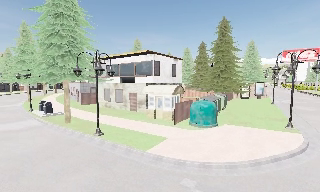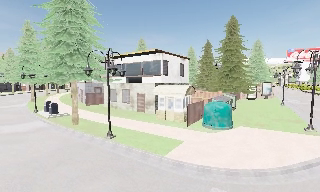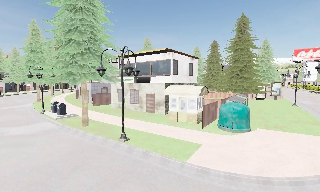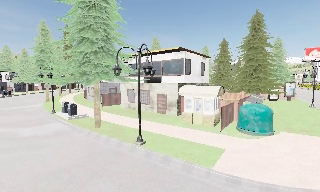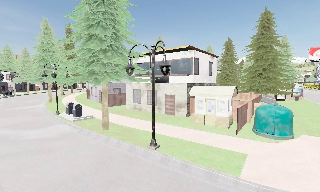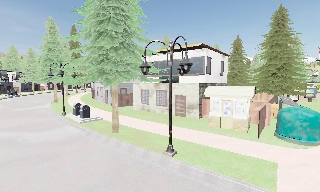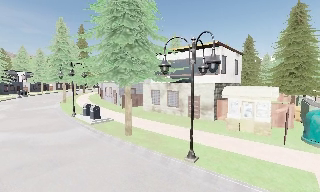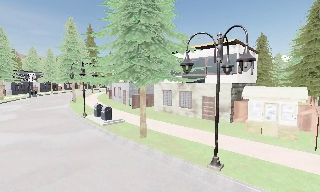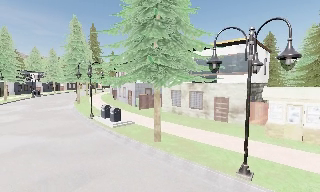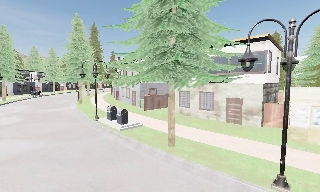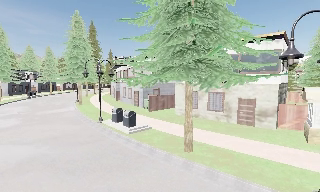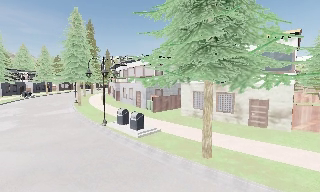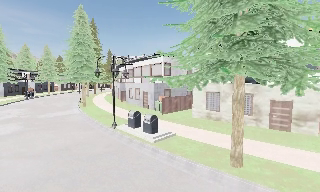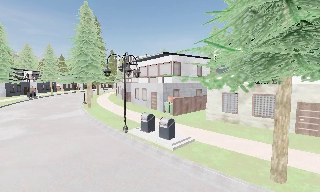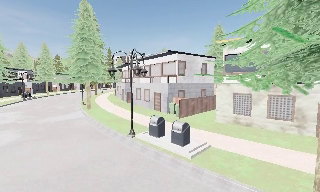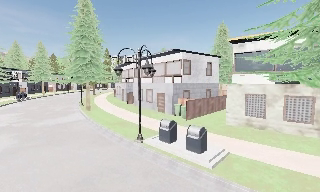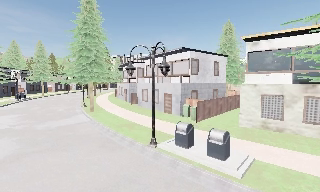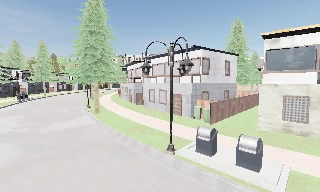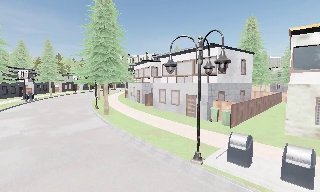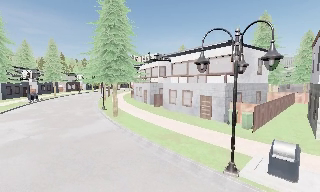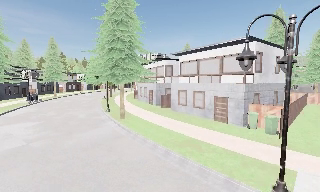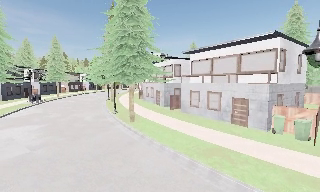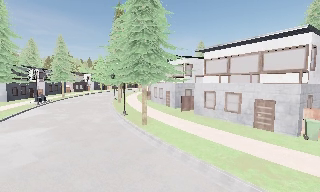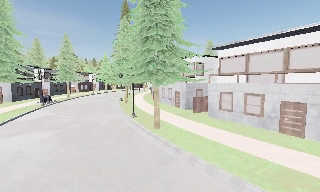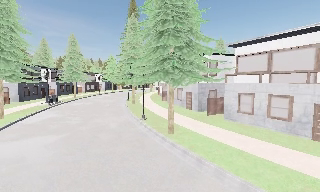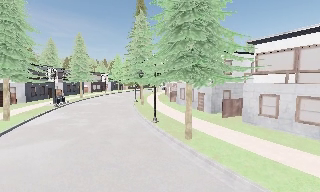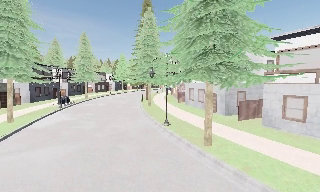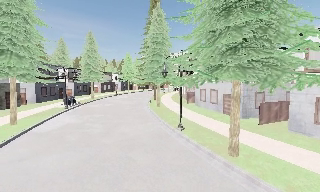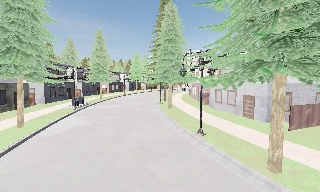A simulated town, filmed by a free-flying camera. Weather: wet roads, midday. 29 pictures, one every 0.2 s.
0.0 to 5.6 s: The scene slides to the right, as the camera pans about 15 degrees to its left. It travels to its left and forward, about 30 m, so close, fixed things drift to the right.
The film runs forward here.
